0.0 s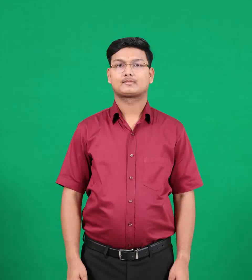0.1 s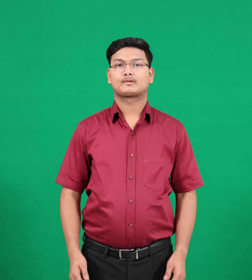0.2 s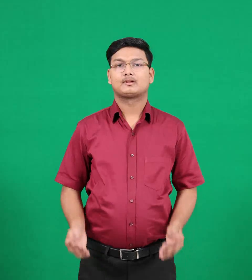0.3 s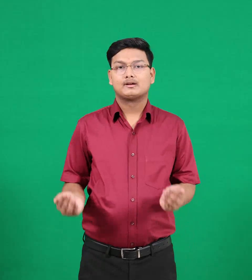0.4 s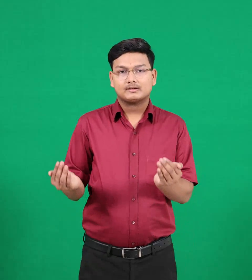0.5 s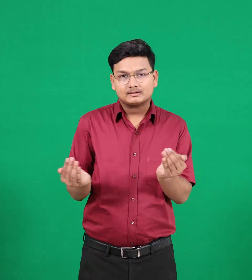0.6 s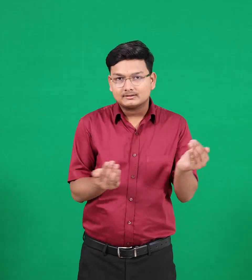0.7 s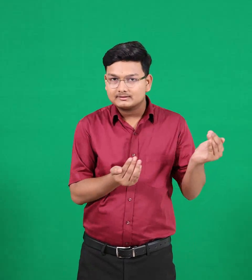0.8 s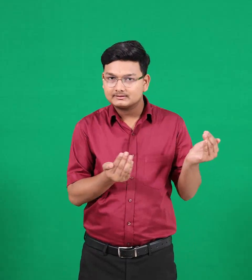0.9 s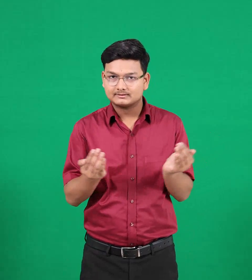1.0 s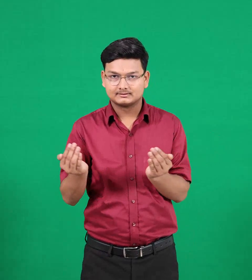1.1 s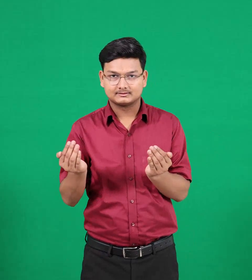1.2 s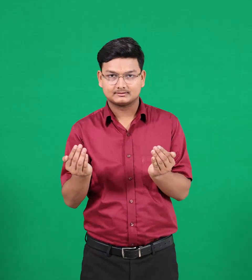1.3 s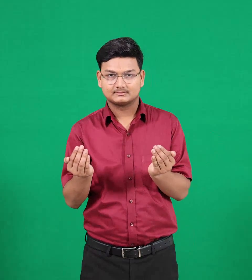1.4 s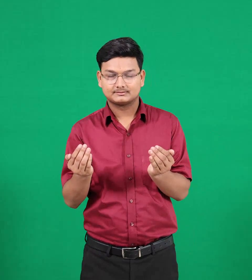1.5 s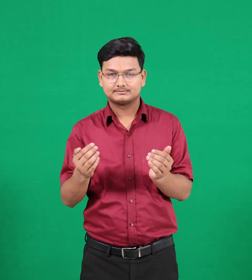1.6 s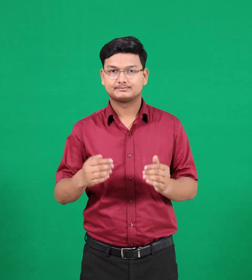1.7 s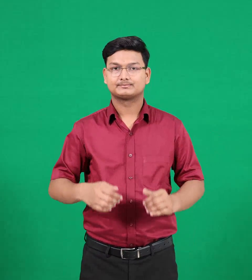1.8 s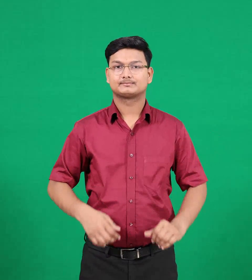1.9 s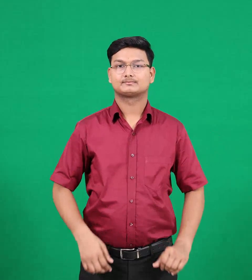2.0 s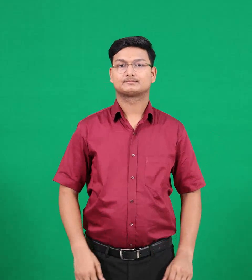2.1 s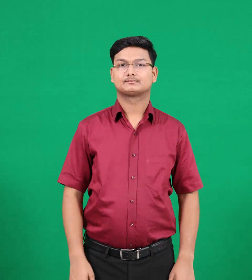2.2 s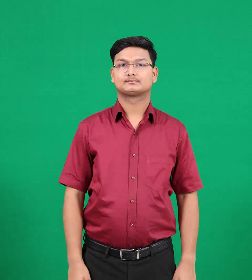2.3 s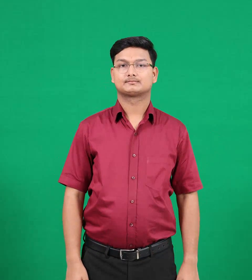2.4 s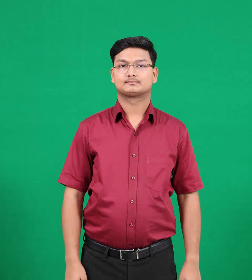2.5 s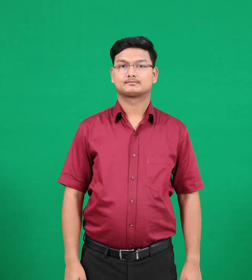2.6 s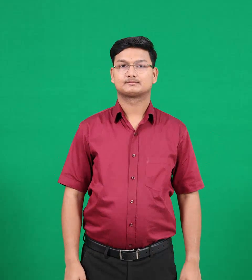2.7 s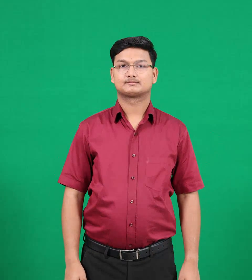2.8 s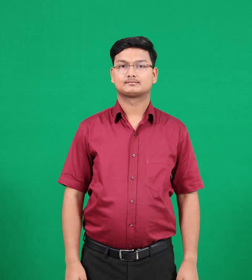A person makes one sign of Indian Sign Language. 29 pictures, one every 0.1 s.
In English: baby
